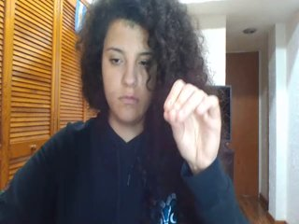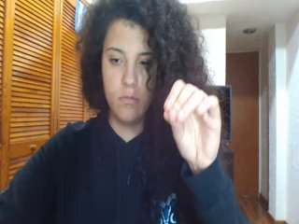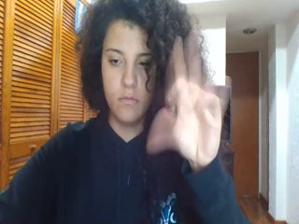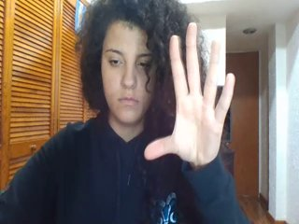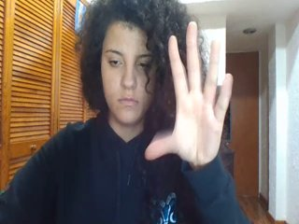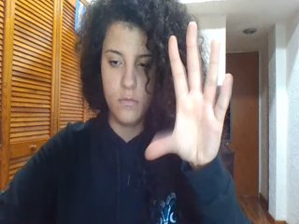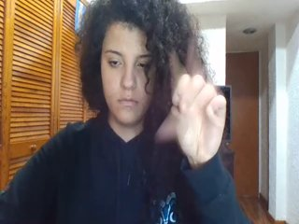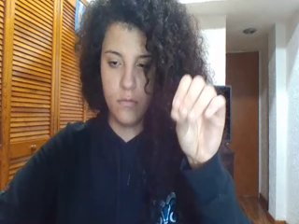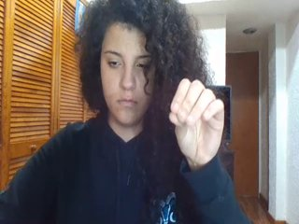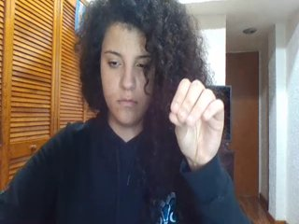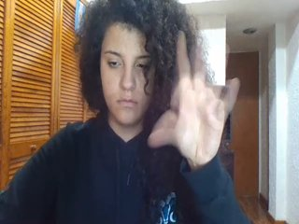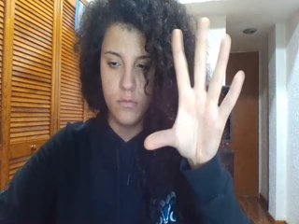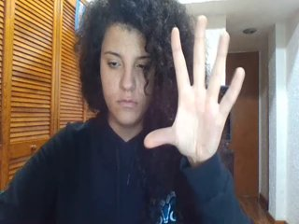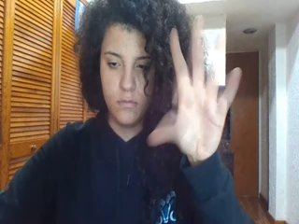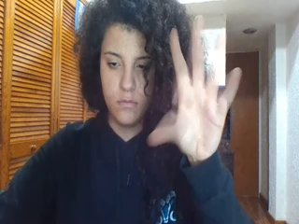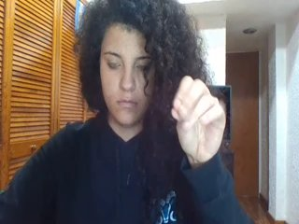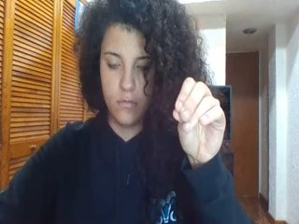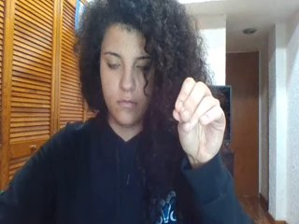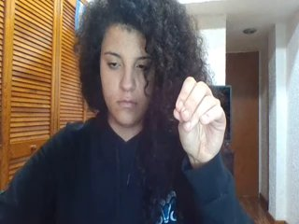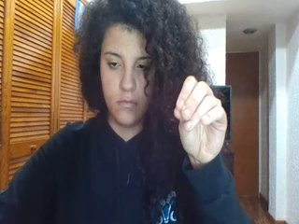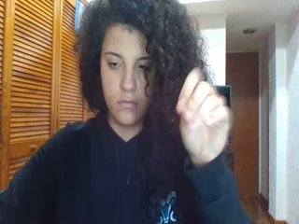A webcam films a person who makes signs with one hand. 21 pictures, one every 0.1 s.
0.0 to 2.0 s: Open twice.
